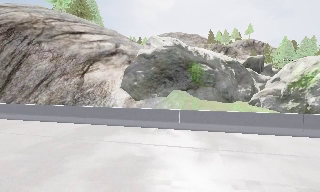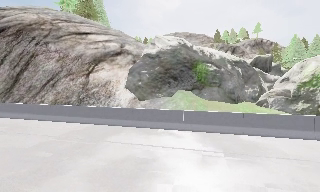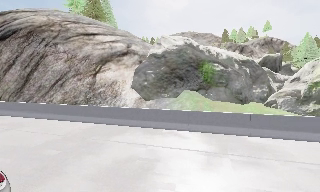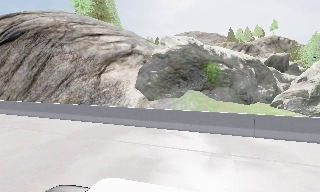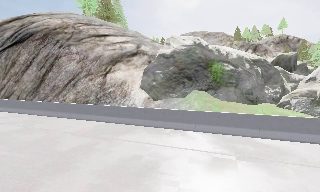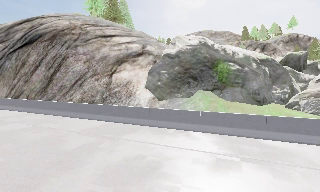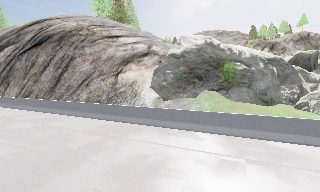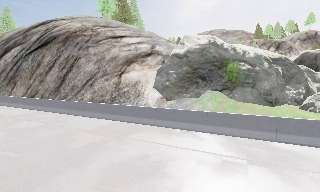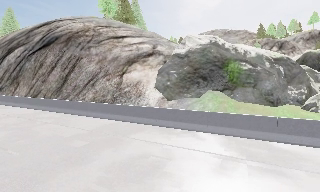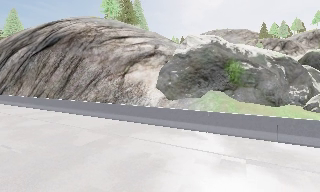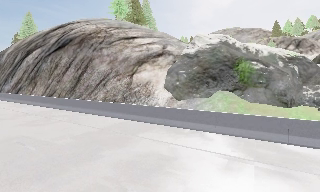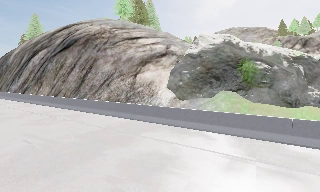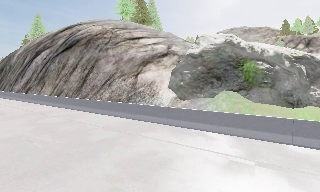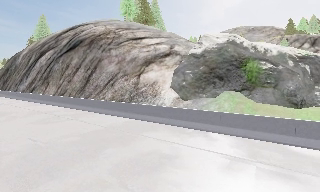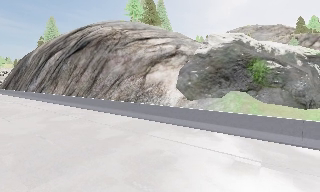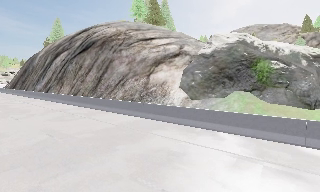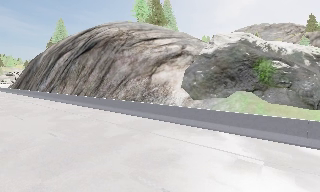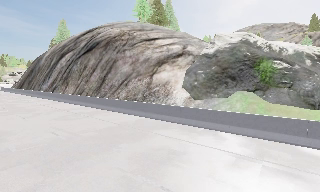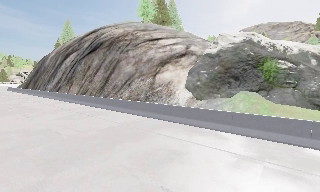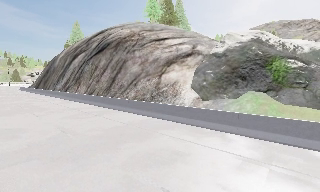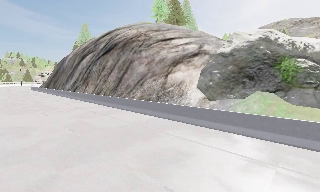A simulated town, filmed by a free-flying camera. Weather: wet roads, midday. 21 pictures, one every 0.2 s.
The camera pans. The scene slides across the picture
to the right.
The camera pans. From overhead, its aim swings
counterclockwise.
0.0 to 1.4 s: The camera pans to its left, which is counterclockwise from overhead, by about 15 degrees. It travels to its right, about 0.5 m.
1.4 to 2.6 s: The camera shifts only a little, or ends up much as it began.
2.6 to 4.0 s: The camera swings to its left by about 10 degrees, and the scene slides to the right. It travels to its right, about 0.5 m.
The film runs backward here.
